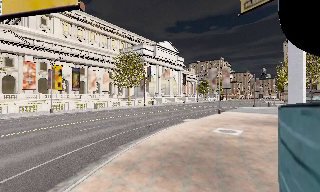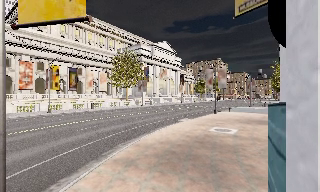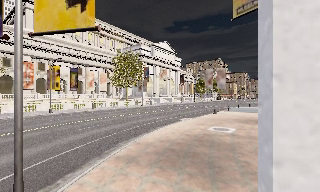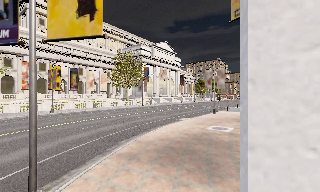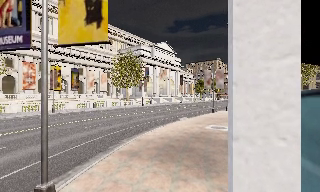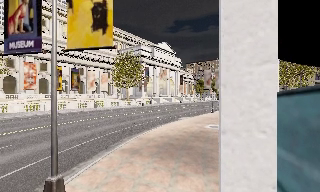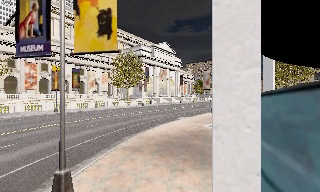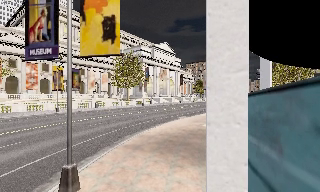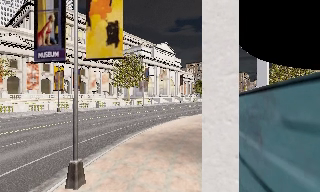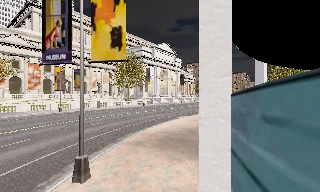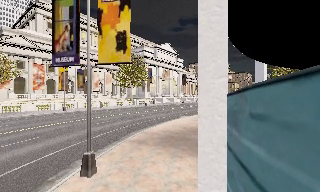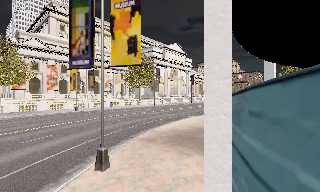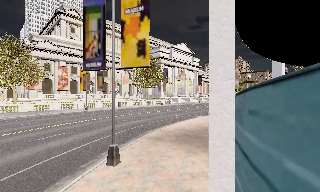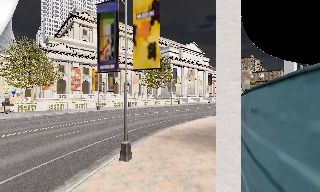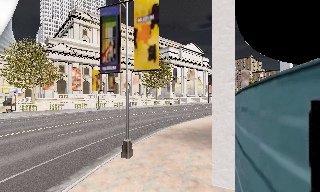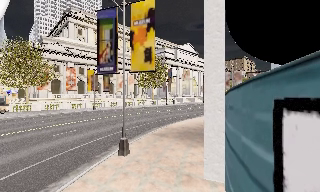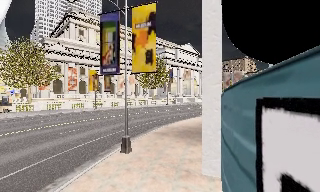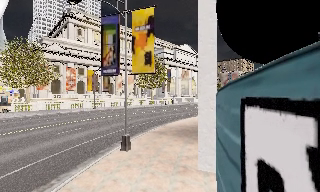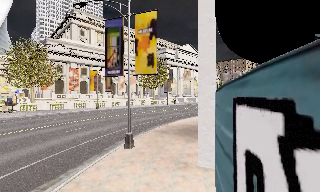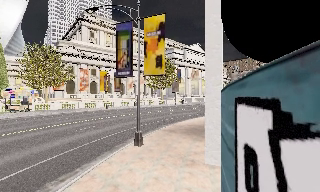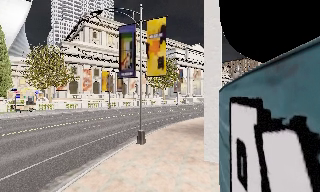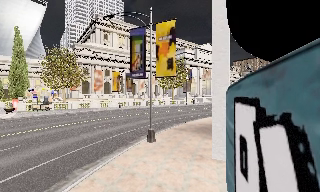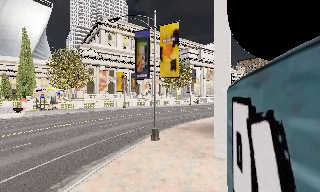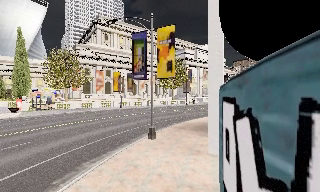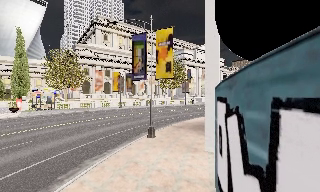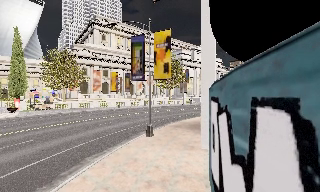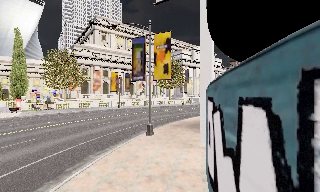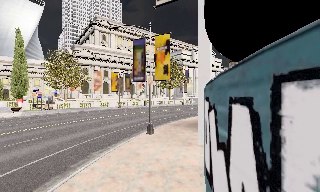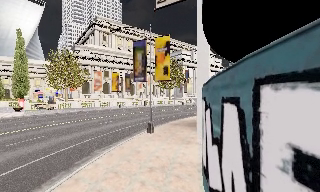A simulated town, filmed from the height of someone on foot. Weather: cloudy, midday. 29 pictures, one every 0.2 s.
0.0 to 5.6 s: The camera swings to its left by about 15 degrees, and the scene slides to the right. It travels backward, about 8 m, so what stands in front gets smaller.
The film runs backward here.
